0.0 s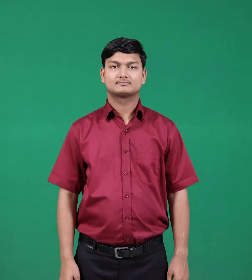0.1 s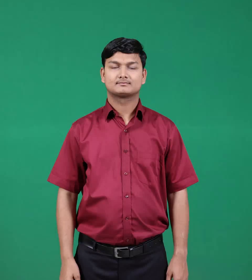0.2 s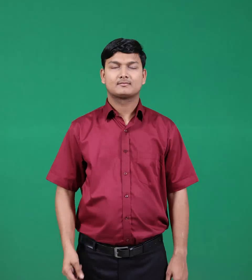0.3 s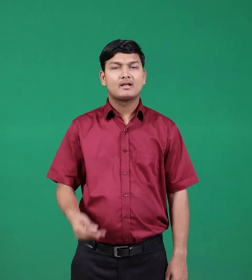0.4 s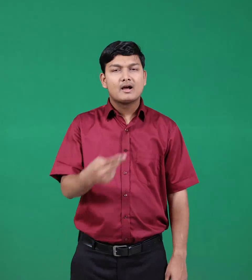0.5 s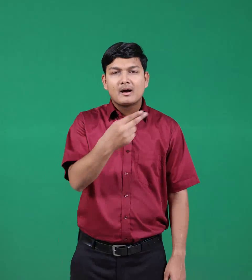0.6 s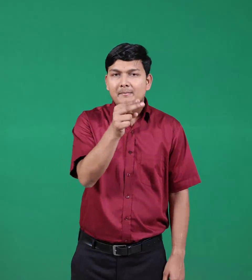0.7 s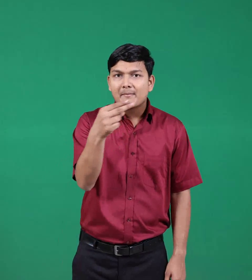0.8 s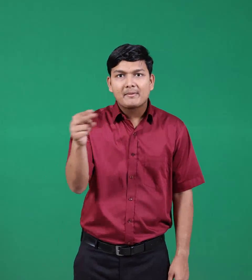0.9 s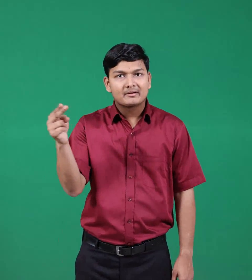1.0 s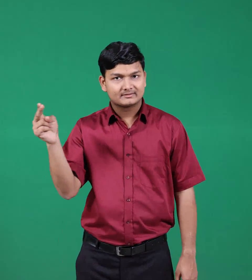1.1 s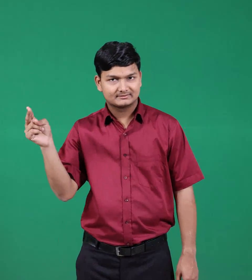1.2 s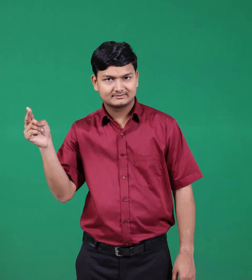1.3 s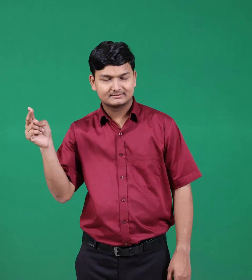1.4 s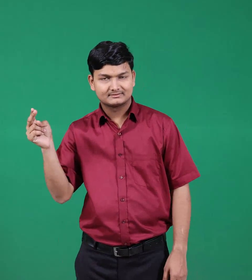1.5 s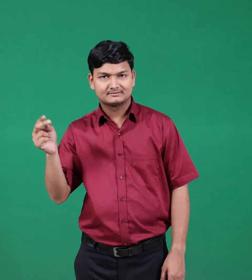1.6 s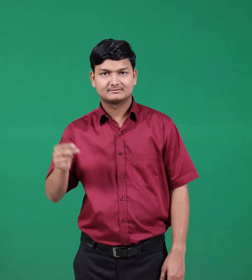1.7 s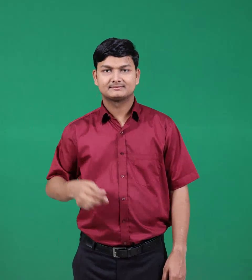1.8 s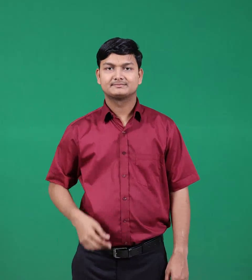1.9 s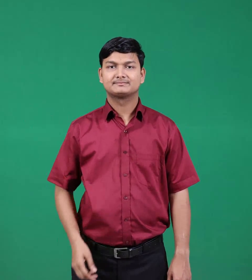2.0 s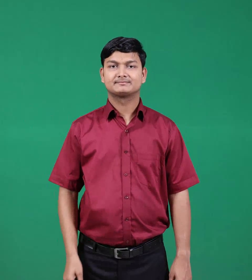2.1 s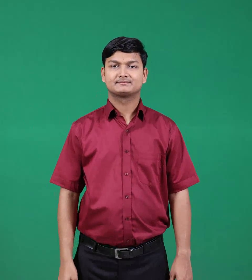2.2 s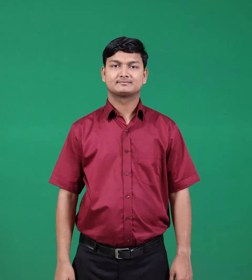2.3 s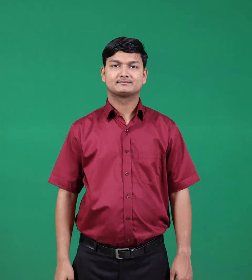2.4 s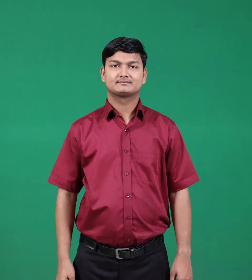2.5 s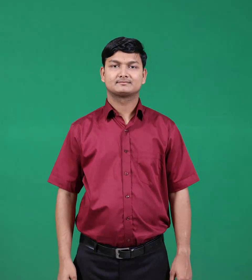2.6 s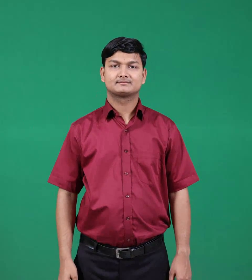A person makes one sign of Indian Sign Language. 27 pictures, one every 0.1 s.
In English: names
